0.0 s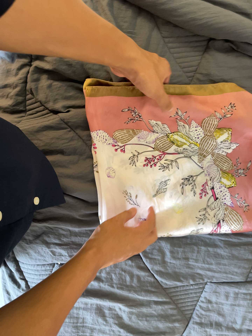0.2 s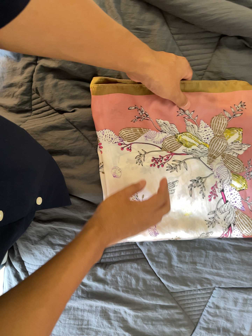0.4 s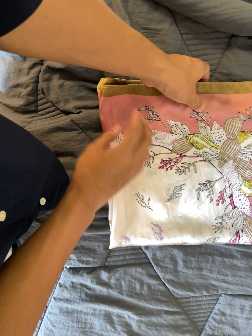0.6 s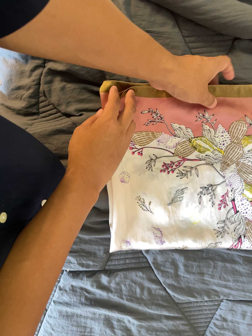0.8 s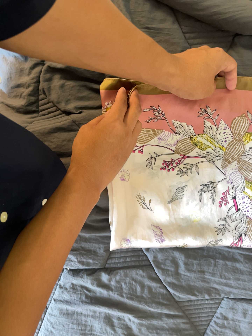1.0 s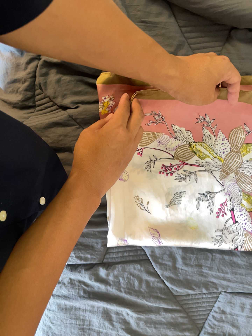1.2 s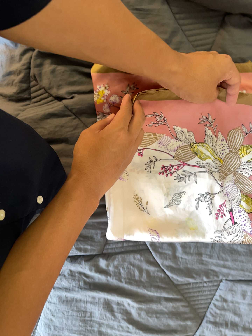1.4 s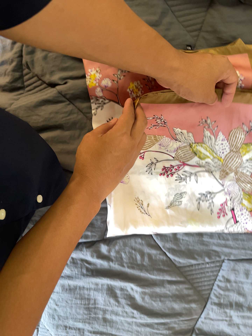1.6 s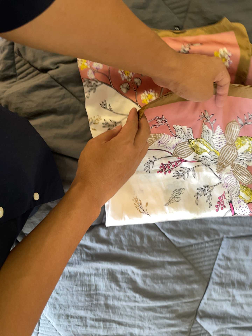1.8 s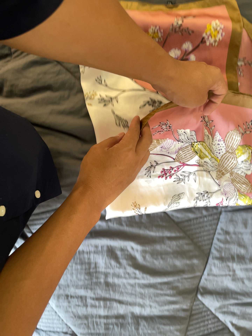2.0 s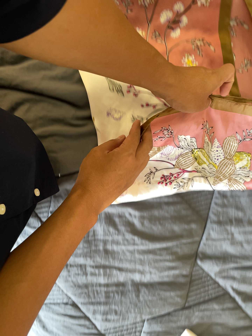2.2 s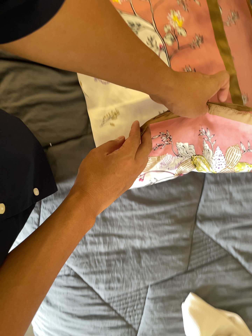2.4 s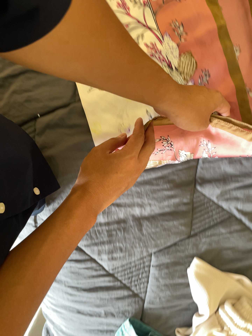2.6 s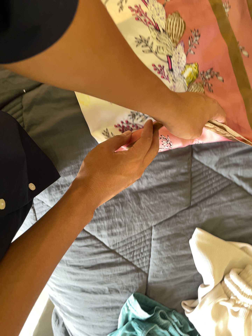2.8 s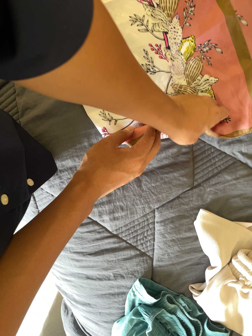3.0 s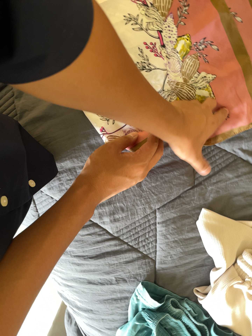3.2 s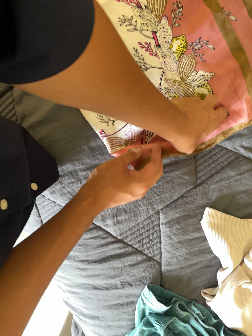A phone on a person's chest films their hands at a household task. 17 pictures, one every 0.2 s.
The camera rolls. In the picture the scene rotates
counterclockwise.
The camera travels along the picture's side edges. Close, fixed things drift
upward.
0.0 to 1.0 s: The camera shifts only a little, or ends up much as it began.
1.0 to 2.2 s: The camera travels toward the bottom of its view, about 28 cm, so close, fixed things drift upward. It rolls about its line of sight by about 15 degrees, and the scene rotates counterclockwise.
2.2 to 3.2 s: The camera travels toward the bottom of its view and to its right, about 18 cm, so close, fixed things drift upward. It rolls about its line of sight by about 15 degrees, and the scene rotates counterclockwise.
The film runs backward here.
